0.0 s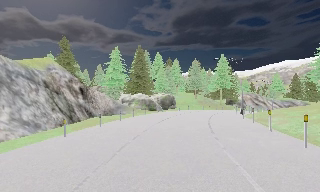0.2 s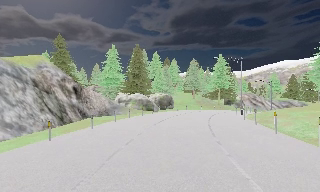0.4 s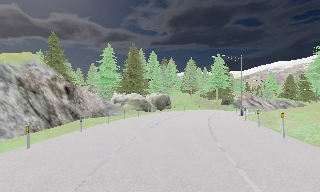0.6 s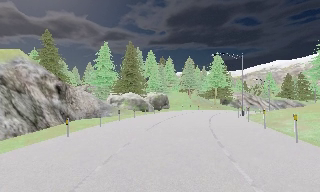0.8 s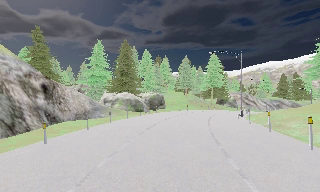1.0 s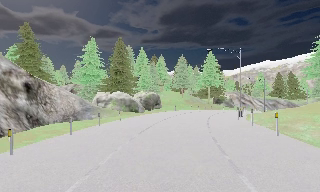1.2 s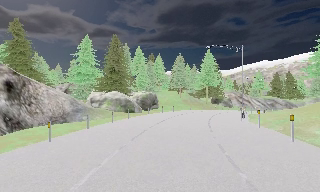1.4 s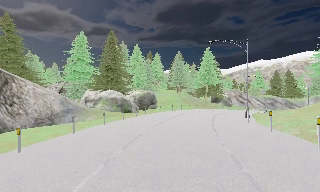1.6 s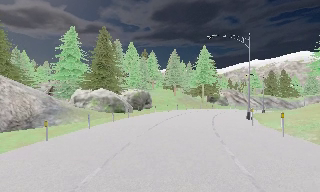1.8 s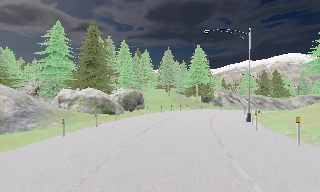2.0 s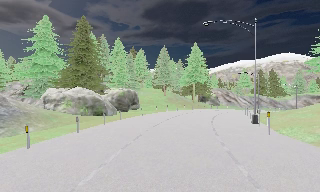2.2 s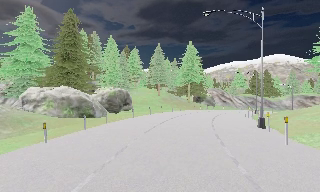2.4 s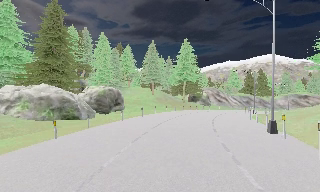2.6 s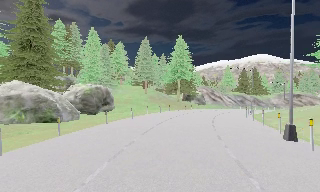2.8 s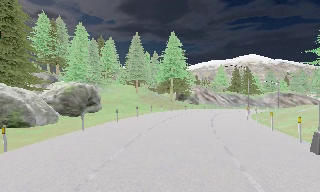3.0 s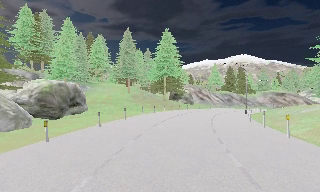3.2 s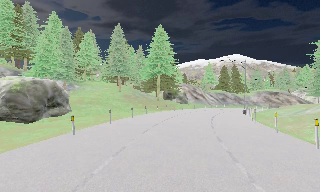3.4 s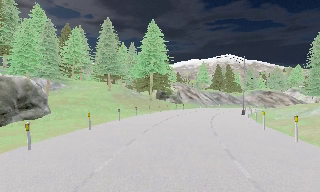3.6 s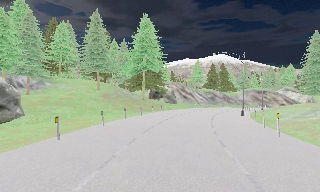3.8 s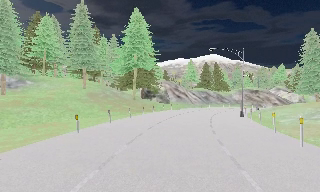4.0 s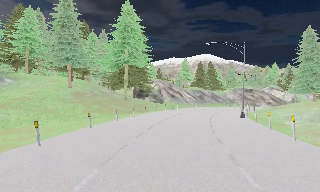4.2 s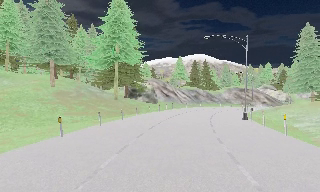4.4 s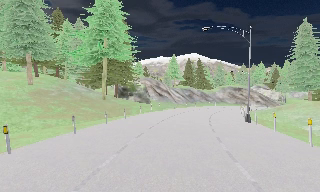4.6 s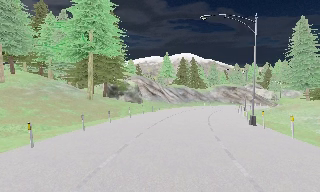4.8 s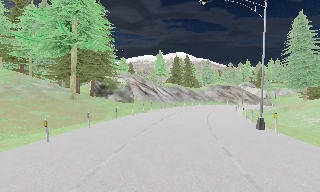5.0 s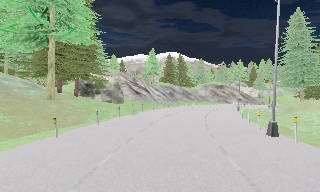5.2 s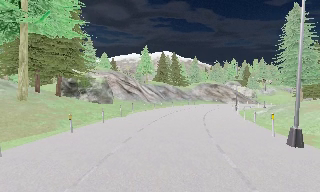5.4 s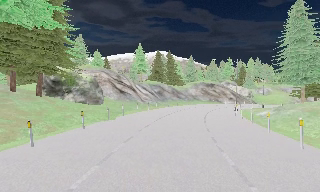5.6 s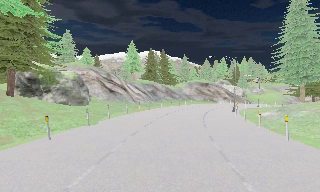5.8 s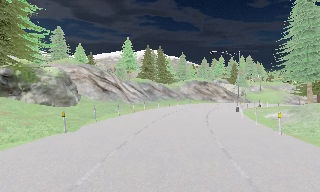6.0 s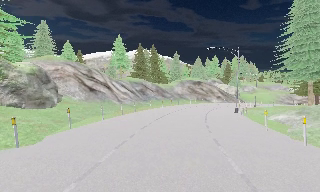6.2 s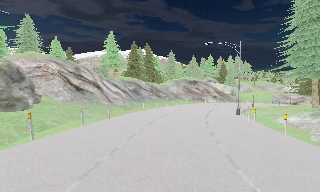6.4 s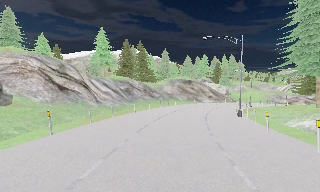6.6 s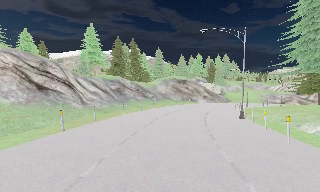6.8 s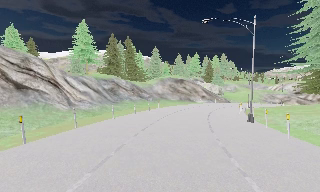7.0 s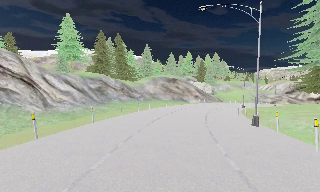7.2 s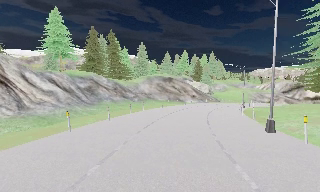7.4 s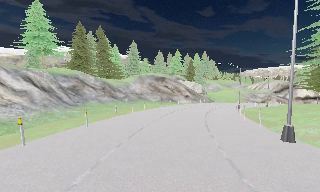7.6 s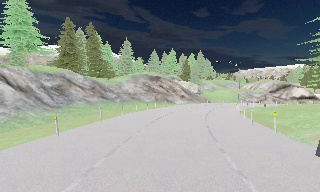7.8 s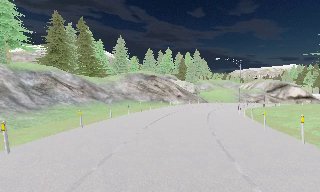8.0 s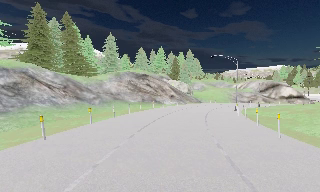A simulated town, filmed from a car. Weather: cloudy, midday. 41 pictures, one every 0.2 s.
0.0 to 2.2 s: The scene slides to the left, as the camera pans about 15 degrees to its right. It travels forward, about 13 m, so what stands in front looms larger. It gains speed.
2.2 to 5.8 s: The scene slides to the left, as the camera pans about 40 degrees to its right. It travels forward, about 35 m.
5.8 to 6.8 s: The camera travels forward, about 10 m, so what stands in front looms larger.
6.8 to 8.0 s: The camera pans to its right, which is clockwise from overhead, by about 15 degrees. It travels forward, about 12 m, so what stands in front looms larger.
The film runs forward here.
